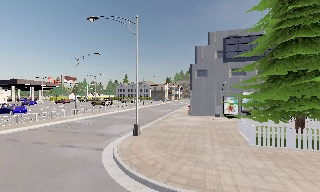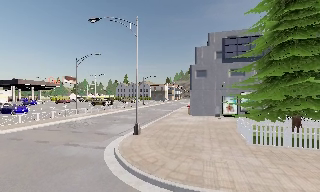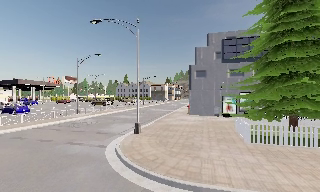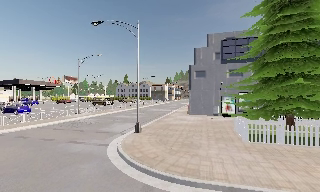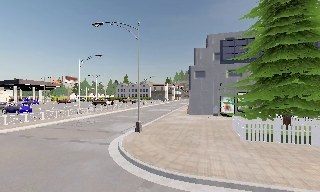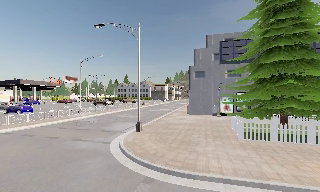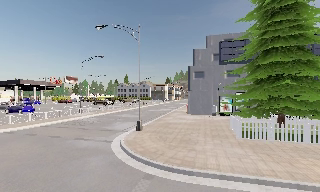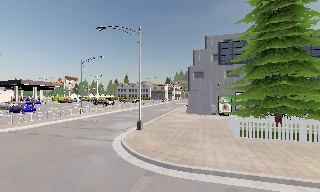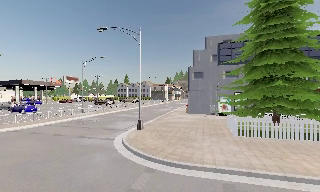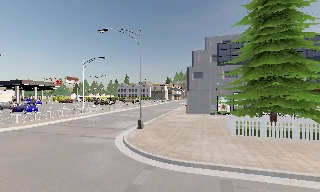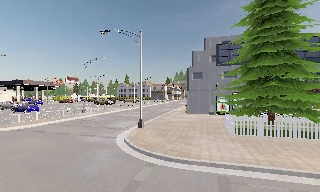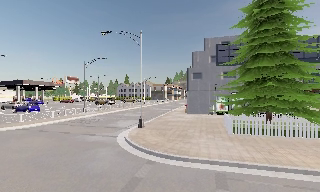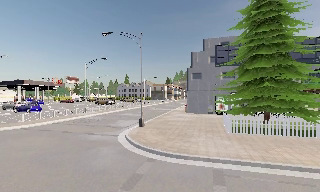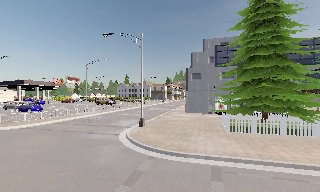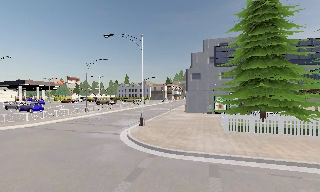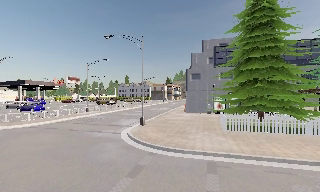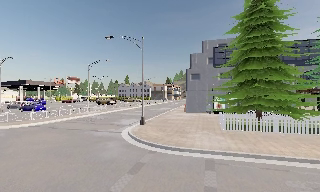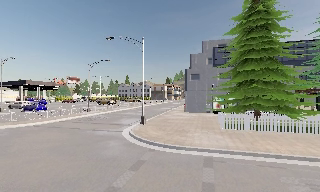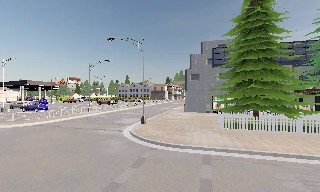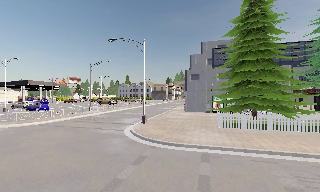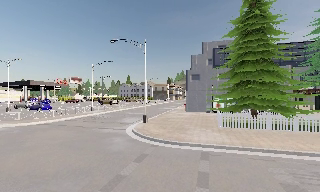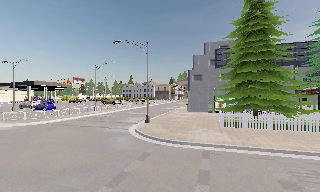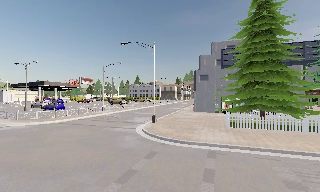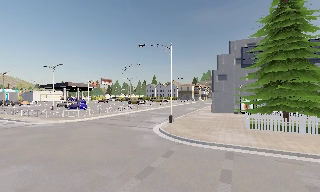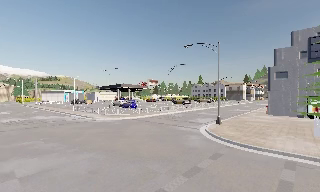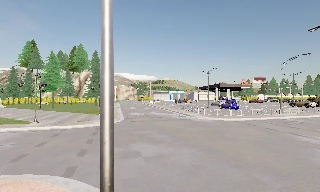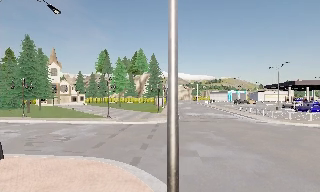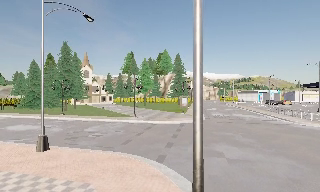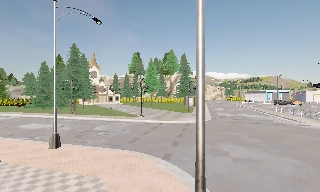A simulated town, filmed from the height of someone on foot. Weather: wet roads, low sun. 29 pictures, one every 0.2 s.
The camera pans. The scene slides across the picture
to the right.
The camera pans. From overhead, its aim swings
counterclockwise.
0.0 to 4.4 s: The camera travels backward, about 5 m, so what stands in front gets smaller.
4.4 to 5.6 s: The camera swings to its left by about 85 degrees, and the scene slides to the right. It travels backward, about 1.5 m.
The film runs backward here.
